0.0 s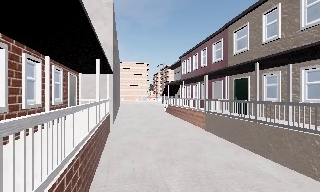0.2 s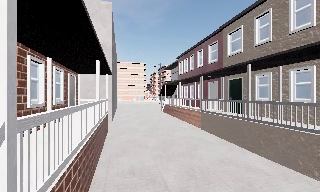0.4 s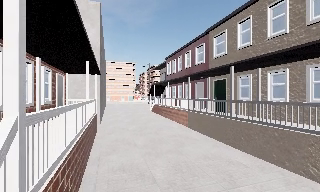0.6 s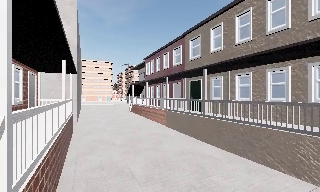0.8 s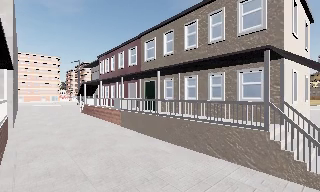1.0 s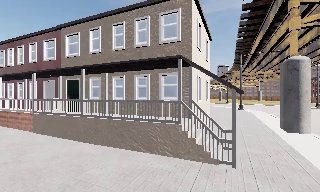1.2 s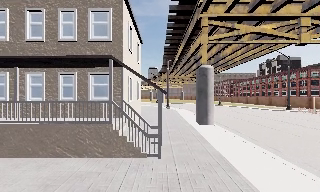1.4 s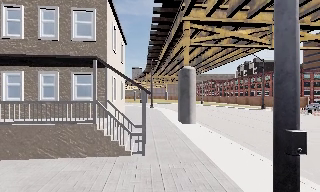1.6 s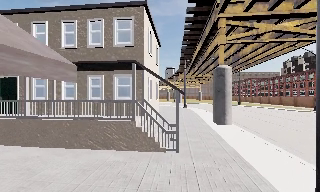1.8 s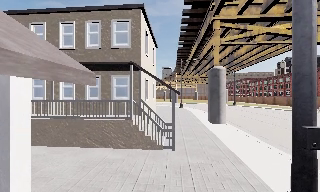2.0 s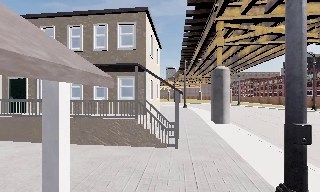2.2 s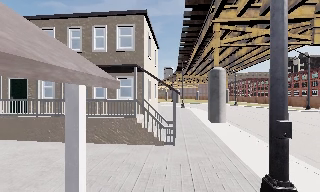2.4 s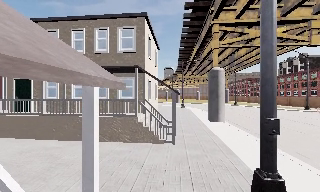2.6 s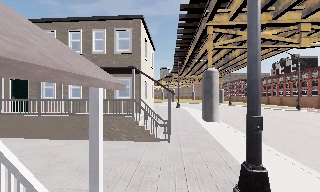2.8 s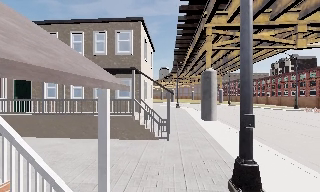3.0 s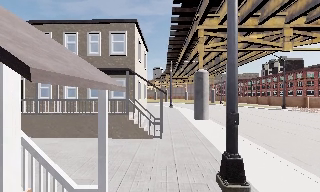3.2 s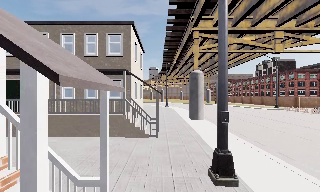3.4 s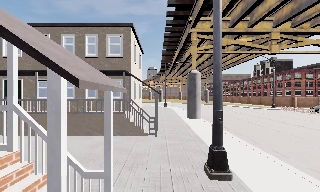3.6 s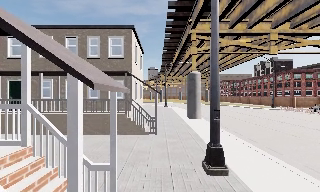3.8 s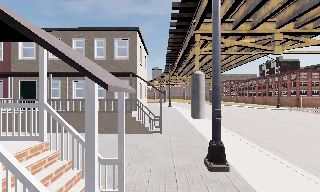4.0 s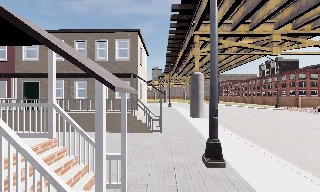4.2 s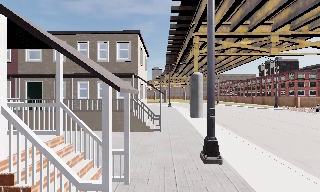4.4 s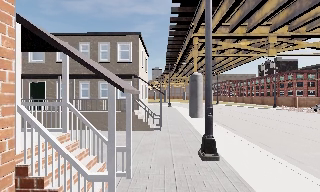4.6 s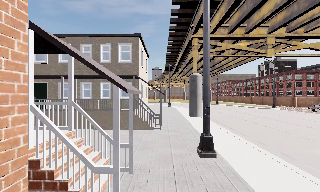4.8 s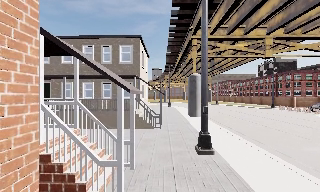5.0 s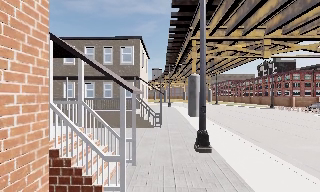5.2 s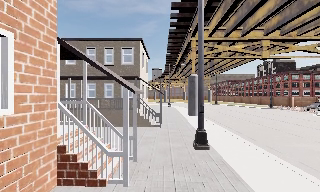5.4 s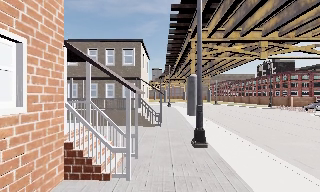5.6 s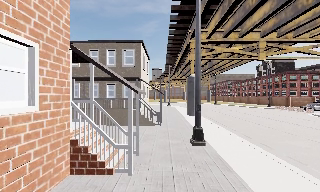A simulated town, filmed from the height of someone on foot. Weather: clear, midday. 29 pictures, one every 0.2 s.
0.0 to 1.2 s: The camera swings to its right by about 75 degrees, and the scene slides to the left. It travels backward, about 2 m.
1.2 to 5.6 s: The camera travels backward, about 7 m, so what stands in front gets smaller.
The film runs backward here.
